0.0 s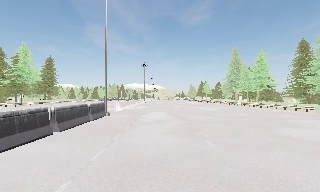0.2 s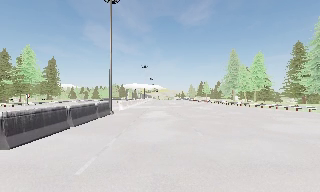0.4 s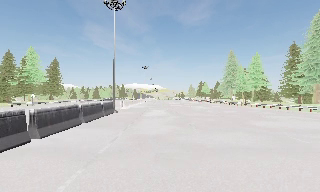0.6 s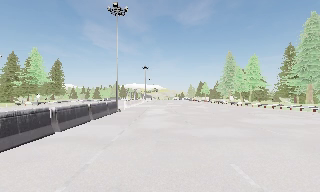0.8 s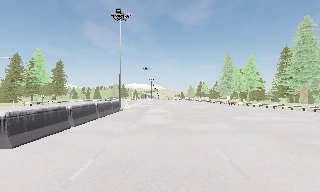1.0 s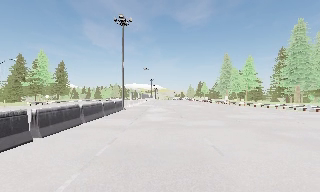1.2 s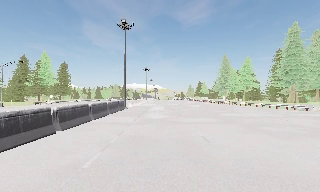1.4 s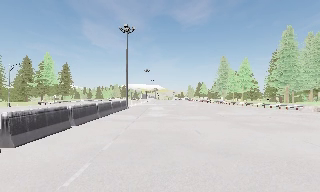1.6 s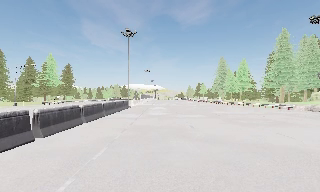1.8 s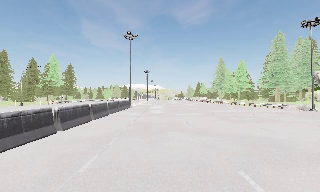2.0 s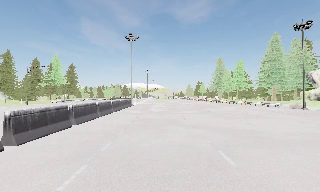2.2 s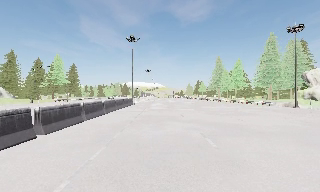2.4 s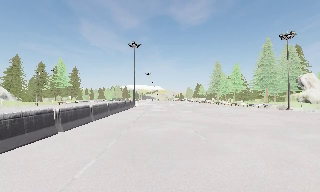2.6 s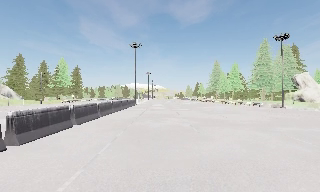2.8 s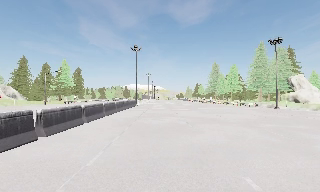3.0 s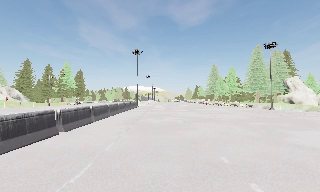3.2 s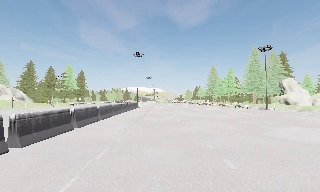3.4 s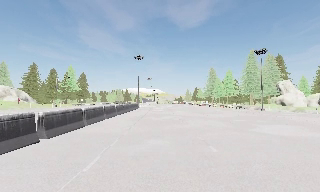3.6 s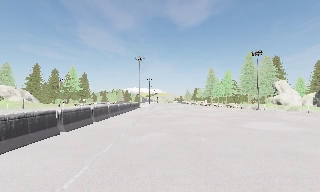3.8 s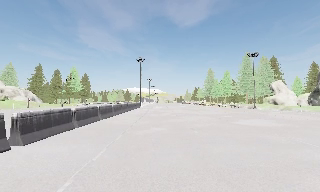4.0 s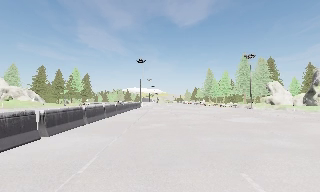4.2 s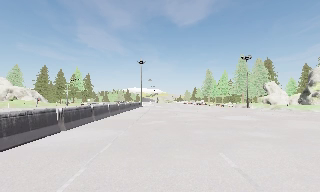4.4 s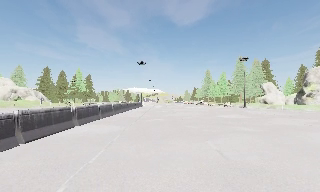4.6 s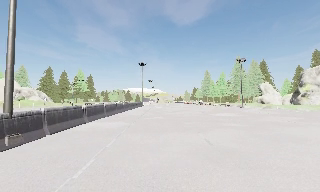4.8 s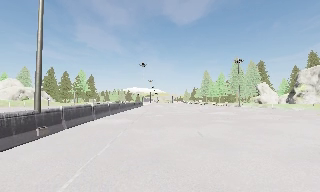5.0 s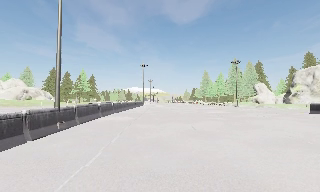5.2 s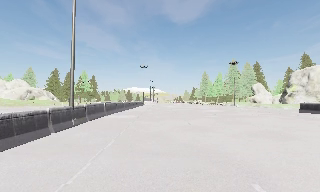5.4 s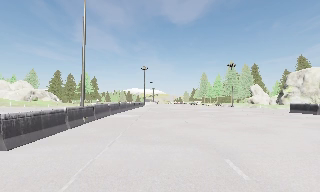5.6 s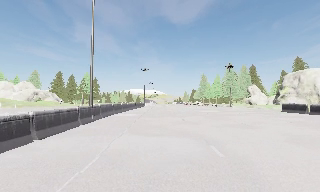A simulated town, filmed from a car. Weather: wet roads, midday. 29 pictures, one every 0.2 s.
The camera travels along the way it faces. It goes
backward.
0.0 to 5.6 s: The camera travels backward, about 35 m, so what stands in front gets smaller.
The film runs backward here.
